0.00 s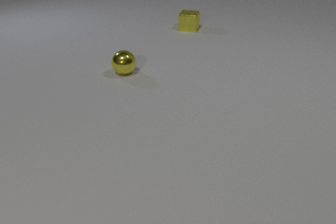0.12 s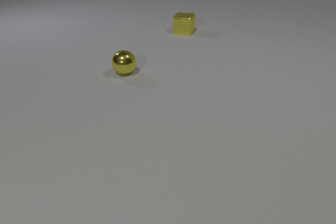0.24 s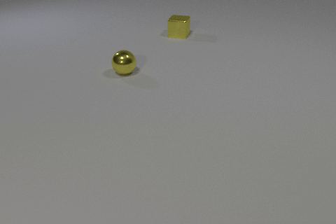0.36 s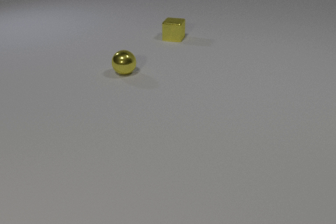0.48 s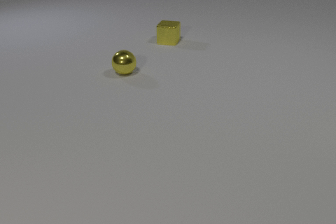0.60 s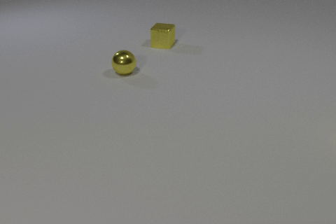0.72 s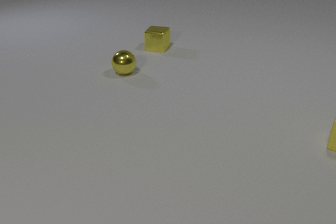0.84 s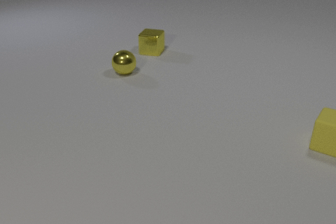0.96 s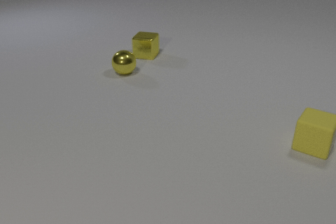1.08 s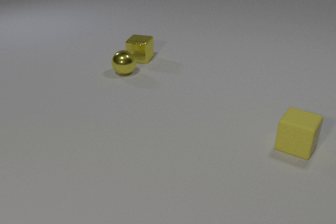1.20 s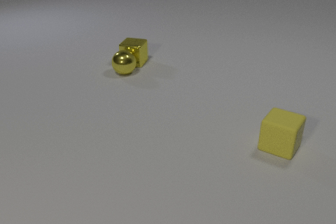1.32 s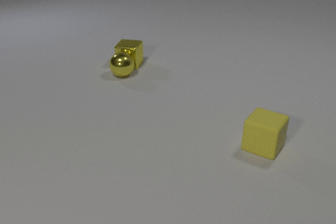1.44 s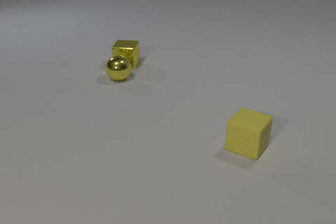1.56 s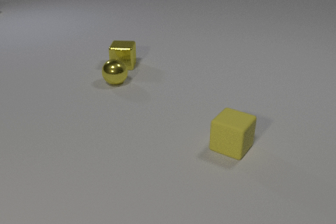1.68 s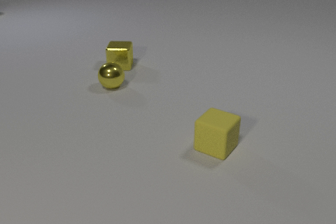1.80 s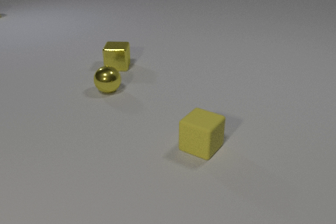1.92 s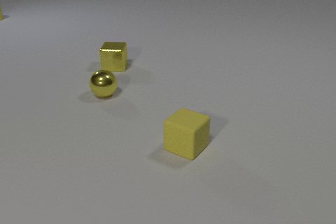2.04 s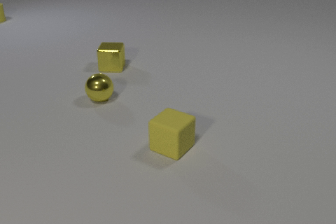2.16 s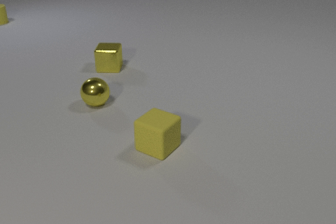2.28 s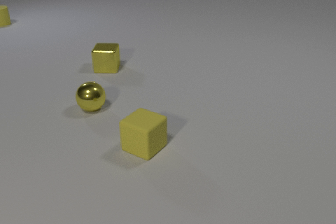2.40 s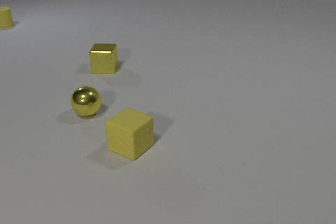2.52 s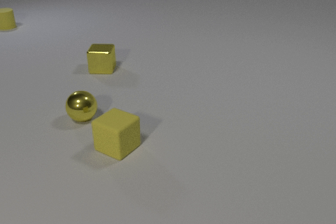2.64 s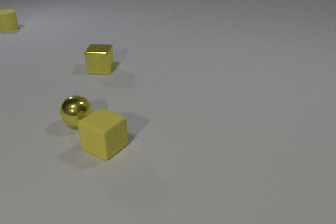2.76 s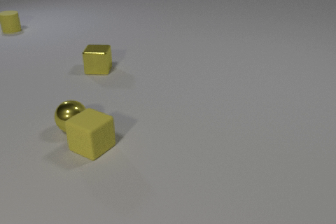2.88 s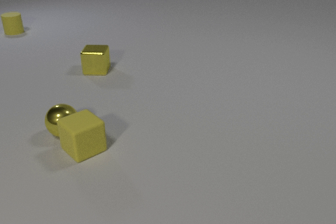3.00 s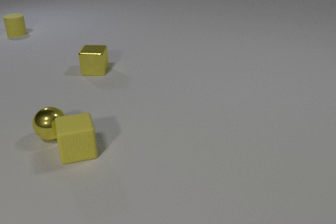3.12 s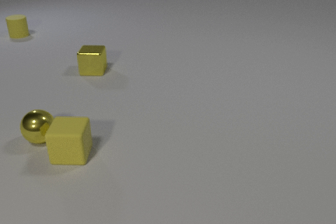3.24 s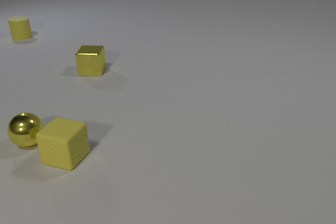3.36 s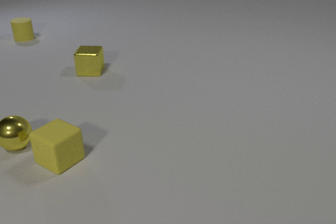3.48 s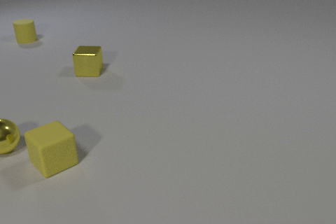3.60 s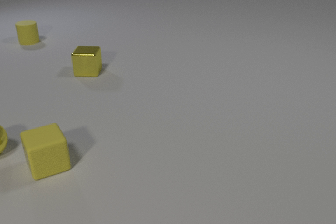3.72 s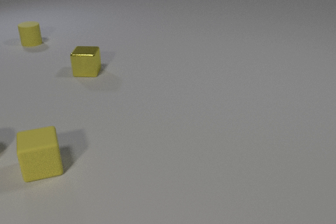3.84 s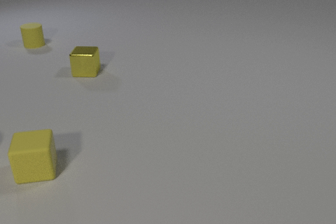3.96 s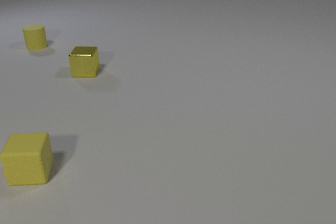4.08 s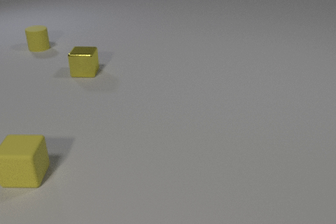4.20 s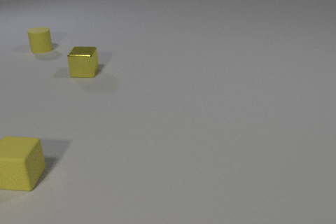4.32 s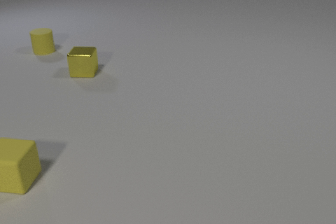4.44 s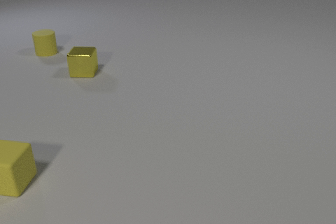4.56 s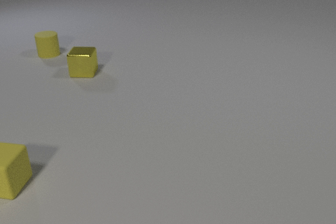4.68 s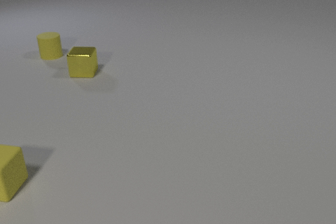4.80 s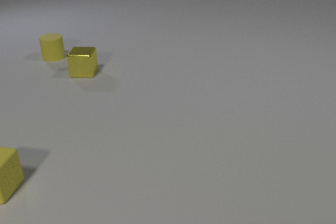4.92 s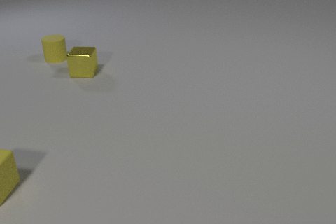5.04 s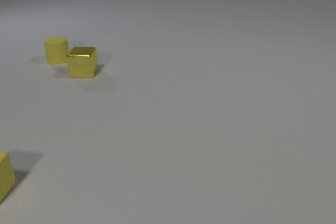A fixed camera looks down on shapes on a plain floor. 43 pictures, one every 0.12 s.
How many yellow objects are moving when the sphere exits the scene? 3.
Are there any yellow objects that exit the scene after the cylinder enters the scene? yes.
How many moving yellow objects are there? 4.
0.00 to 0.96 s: The yellow metal cube slides toward the camera and to the left. The yellow rubber cube comes in at the right edge, slides to the left and toward the camera.
0.96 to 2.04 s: The yellow metal cube slides to the left and toward the camera. The yellow metal sphere rolls toward the camera and to the left. The yellow rubber cylinder comes in at the left edge, slides toward the camera. The yellow rubber cube slides to the left. The yellow metal cube and the yellow metal sphere collide.
2.04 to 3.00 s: The yellow metal cube slides to the left. The yellow metal sphere rolls toward the camera and to the left. The yellow rubber cylinder slides toward the camera. The yellow rubber cube slides to the left, spins clockwise seen from above by about 30 degrees, its near face sliding to the left. The yellow metal sphere and the yellow rubber cube collide.
3.00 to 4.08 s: The yellow metal cube slides to the left. The yellow metal sphere rolls to the left, leaves at the left edge. The yellow rubber cylinder slides toward the camera. The yellow rubber cube slides to the left and toward the camera, spins so that its near face slides to the left, clockwise seen from above.
4.08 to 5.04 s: The yellow rubber cylinder slides toward the camera and to the right. The yellow rubber cube slides to the left.
